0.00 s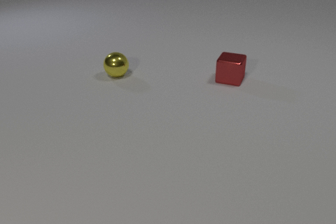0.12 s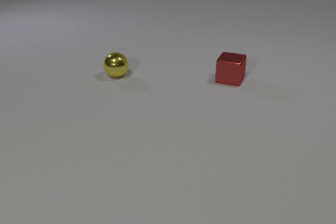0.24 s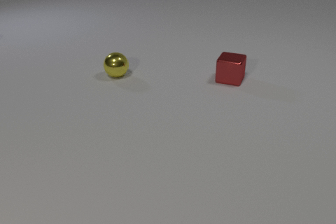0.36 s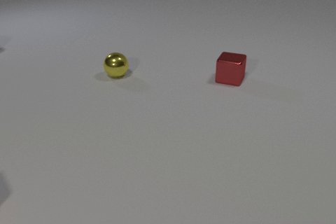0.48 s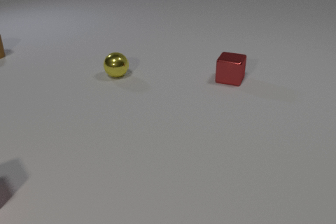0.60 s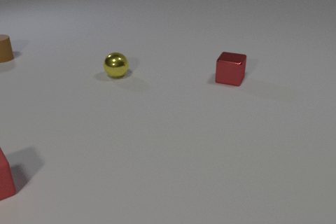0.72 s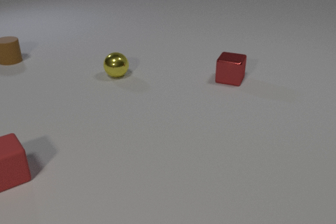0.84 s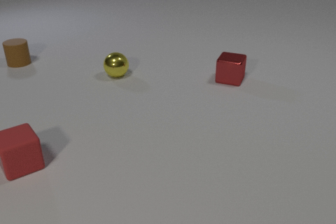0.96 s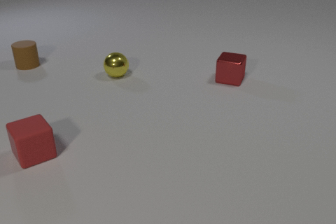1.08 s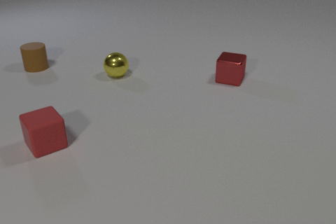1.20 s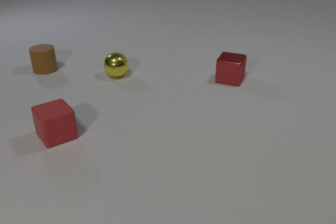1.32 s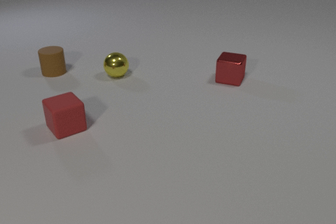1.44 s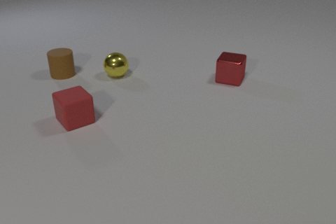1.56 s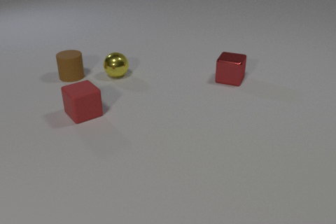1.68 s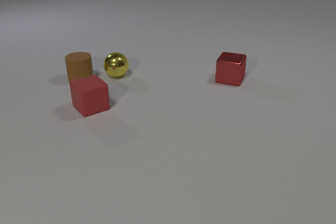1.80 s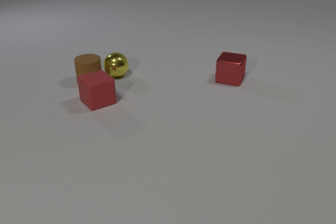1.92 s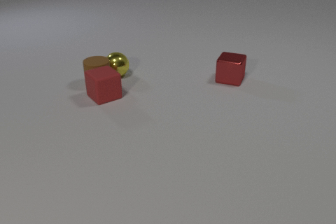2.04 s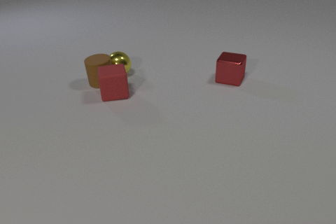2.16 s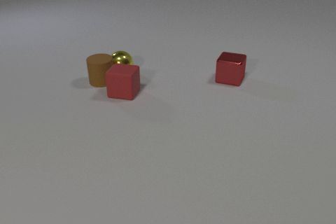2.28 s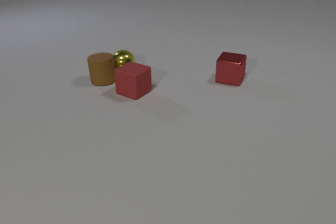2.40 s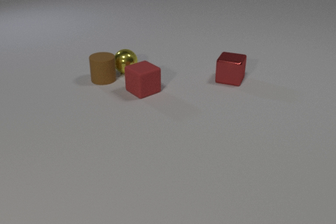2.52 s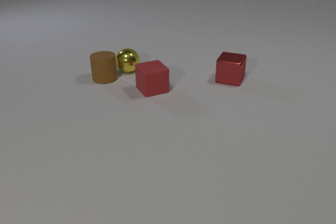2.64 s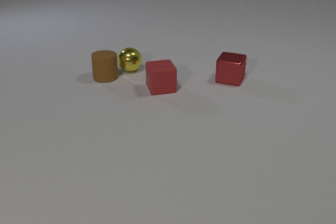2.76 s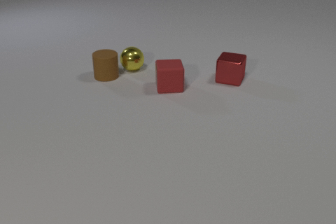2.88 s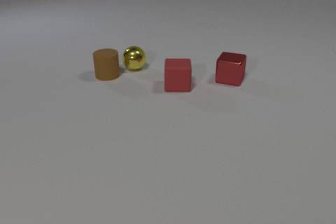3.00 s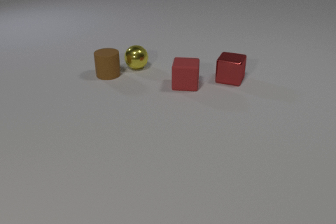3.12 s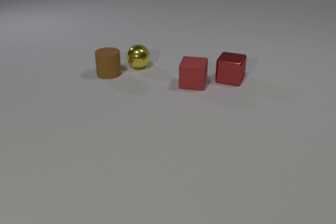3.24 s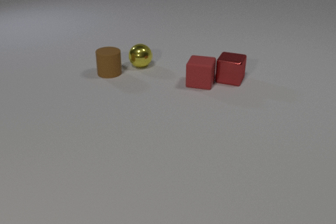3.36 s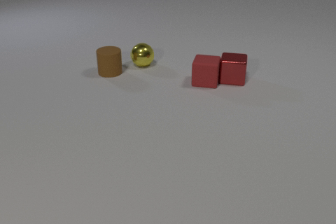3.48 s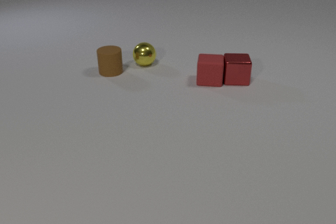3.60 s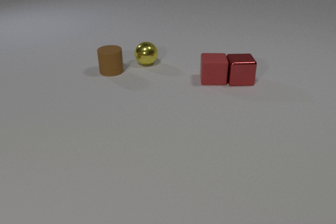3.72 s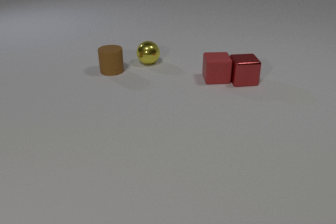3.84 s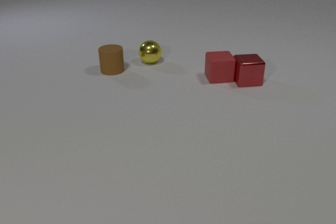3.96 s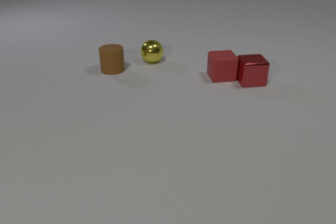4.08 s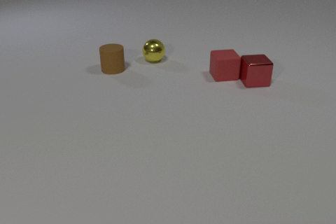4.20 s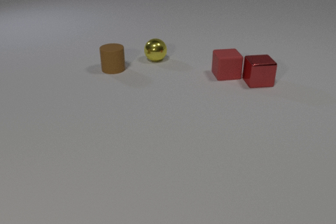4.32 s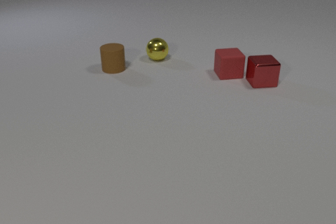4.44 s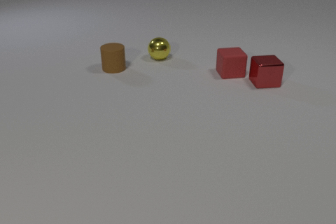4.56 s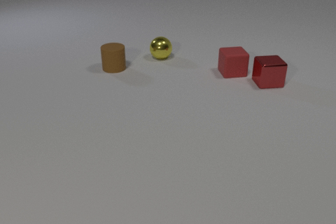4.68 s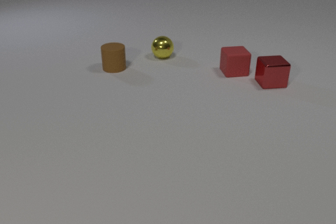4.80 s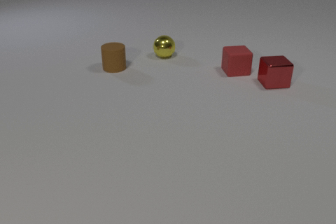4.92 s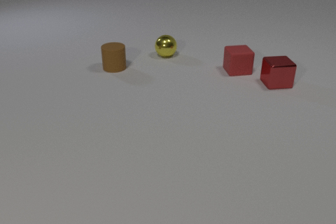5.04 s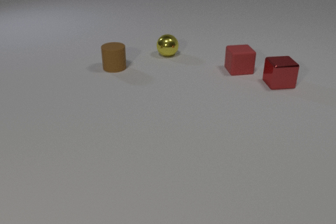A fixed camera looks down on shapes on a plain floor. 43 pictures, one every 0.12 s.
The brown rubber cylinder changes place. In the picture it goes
to the right.
0.00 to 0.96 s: The red rubber cube comes in at the left edge, slides to the right and away from the camera. The brown rubber cylinder comes in at the left edge, slides toward the camera and to the right.
0.96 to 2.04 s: The red rubber cube slides away from the camera and to the right, spins so that its near face slides to the left, clockwise seen from above. The brown rubber cylinder slides to the right and toward the camera. The brown rubber cylinder and the yellow metal sphere collide. The red rubber cube and the brown rubber cylinder collide.
2.04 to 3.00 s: The red rubber cube slides to the right, spins clockwise seen from above by about 105 degrees, its near face sliding to the left. The brown rubber cylinder slides away from the camera and to the right. The yellow metal sphere rolls to the right and away from the camera.
3.00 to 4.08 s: The red rubber cube slides to the right and away from the camera. The brown rubber cylinder slides away from the camera and to the right. The yellow metal sphere rolls to the right and away from the camera. The red metal cube slides to the right, spins counterclockwise seen from above by about 30 degrees, its near face sliding to the right. The red rubber cube and the red metal cube collide.
4.08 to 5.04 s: The red rubber cube slides away from the camera and to the right. The yellow metal sphere rolls away from the camera and to the right. The red metal cube slides to the right.
Are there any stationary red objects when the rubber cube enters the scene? yes.
How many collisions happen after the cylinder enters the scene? 3.
Are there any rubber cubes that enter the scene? yes.
